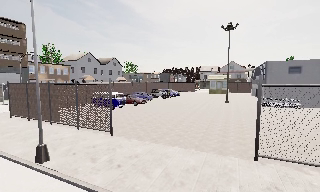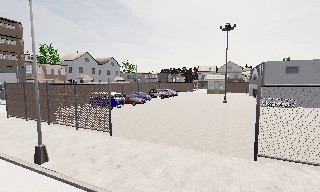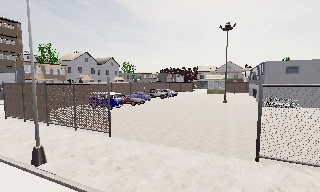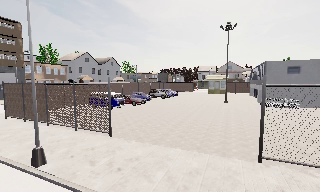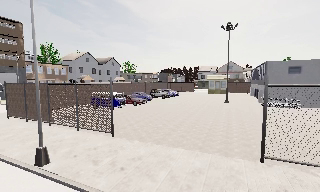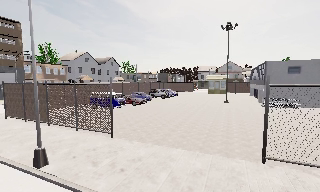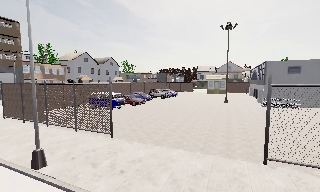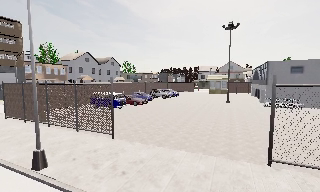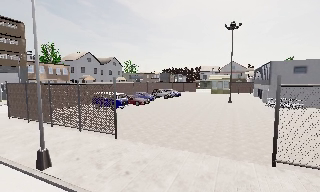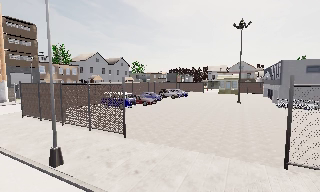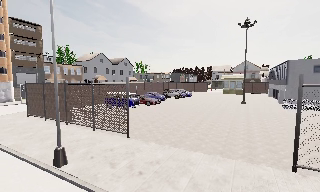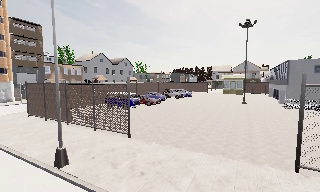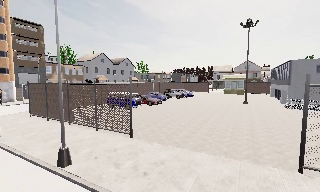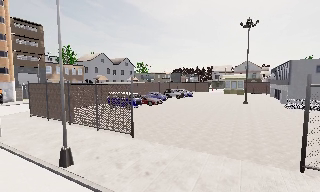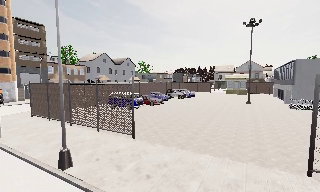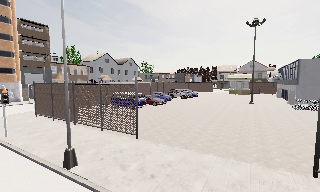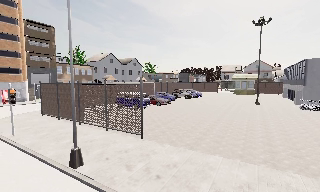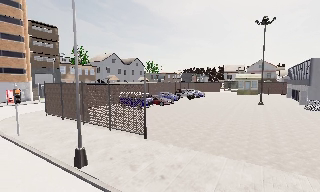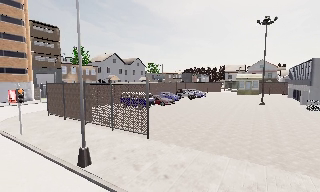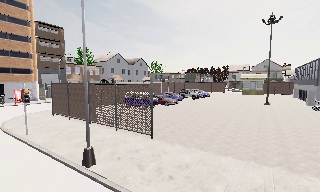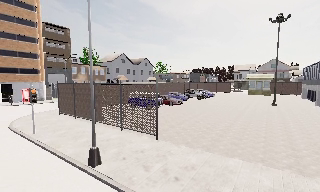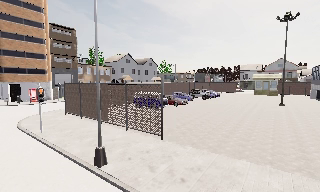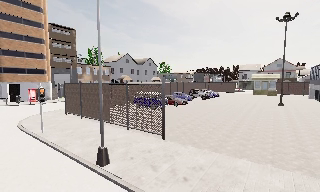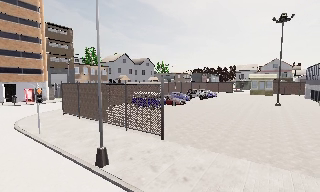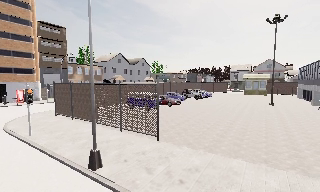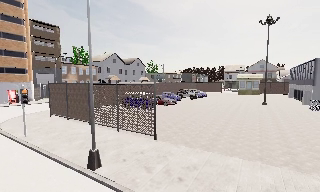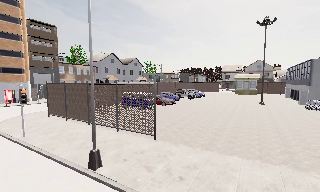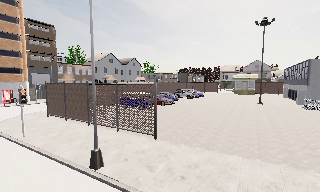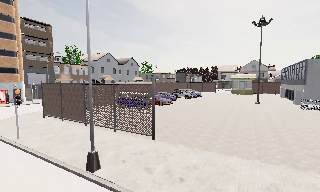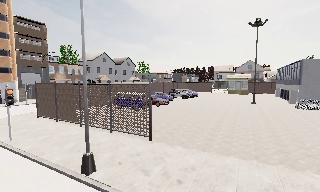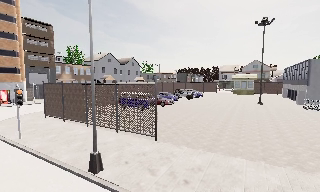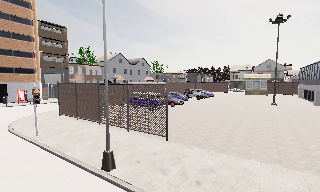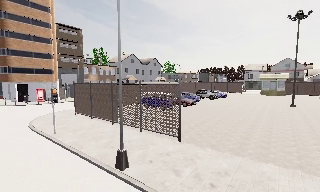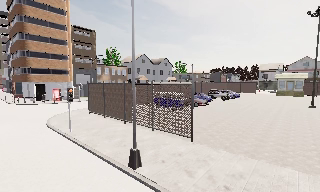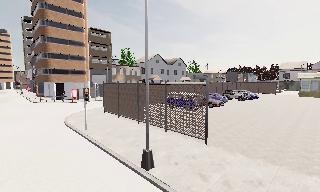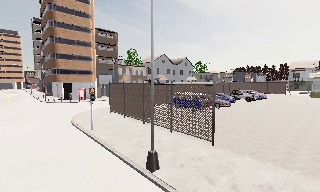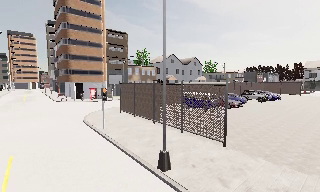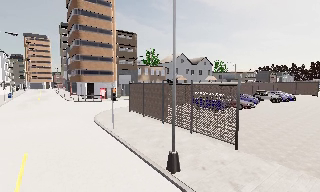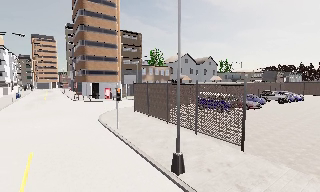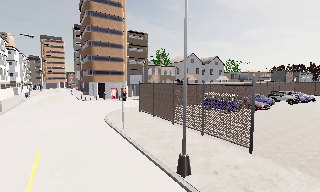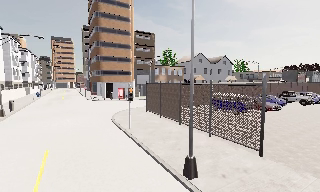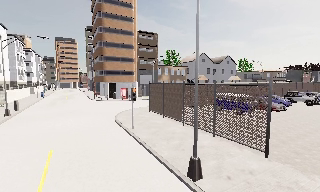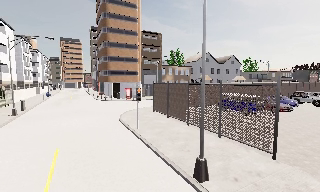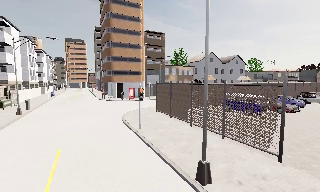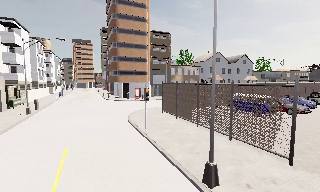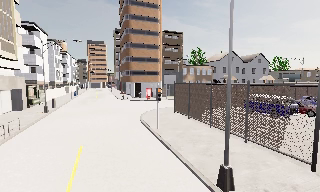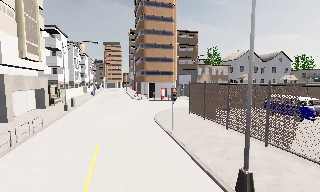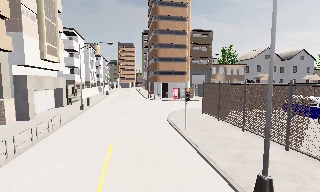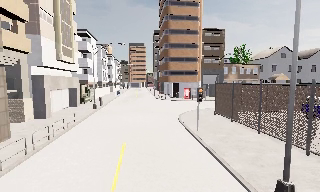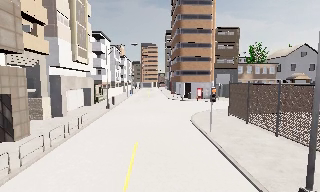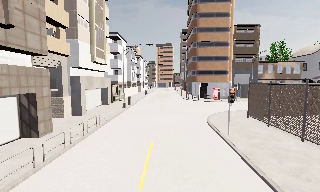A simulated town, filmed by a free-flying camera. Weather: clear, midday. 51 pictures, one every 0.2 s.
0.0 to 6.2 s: The camera travels to its left and forward, about 2.5 m, so close, fixed things drift to the right.
6.2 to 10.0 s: The camera pans to its left, which is counterclockwise from overhead, by about 60 degrees. It travels forward and to its left, about 1.5 m.
The film runs forward here.
